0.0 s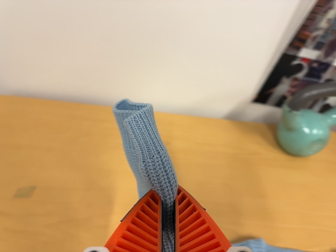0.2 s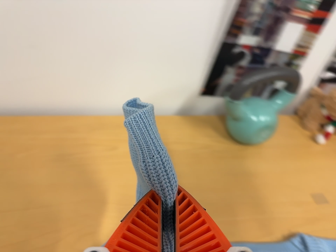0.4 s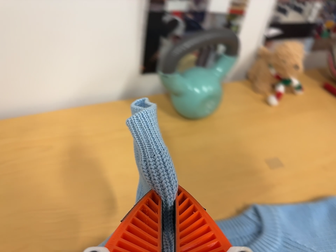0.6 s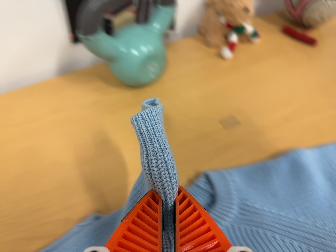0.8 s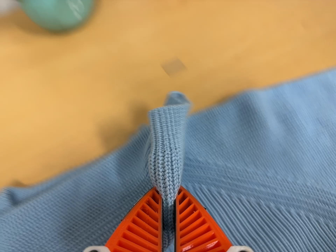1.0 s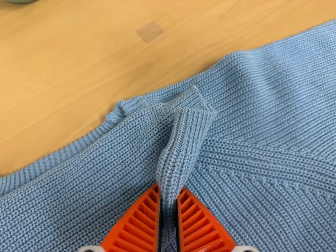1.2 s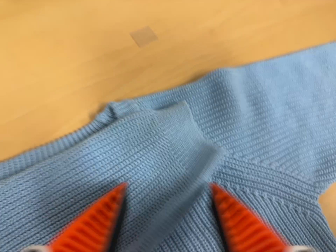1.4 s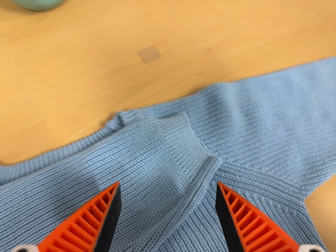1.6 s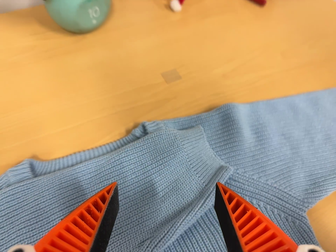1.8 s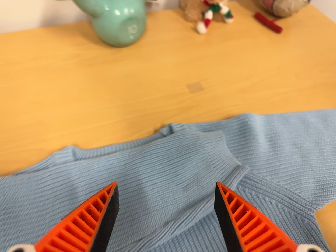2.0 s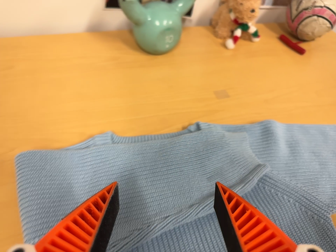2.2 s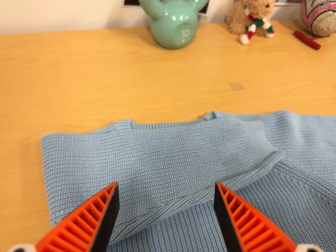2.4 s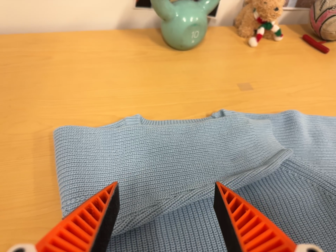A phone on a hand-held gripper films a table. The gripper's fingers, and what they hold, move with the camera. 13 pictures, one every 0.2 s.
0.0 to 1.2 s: The camera pans to its right by about 25 degrees. It travels to its right and forward, about 34 cm, so close, fixed things drift to the left. Its aim tips toward the bottom of its view by about 30 degrees, and the scene shifts upward. It rolls about its line of sight by about 30 degrees, and the scene rotates counterclockwise.
1.2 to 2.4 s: The camera pans to its left by about 10 degrees. It travels backward, toward the bottom of its view and to its left, about 22 cm, so what stands in front gets smaller. Its aim tips toward the top of its view by about 20 degrees. It rolls about its line of sight by about 15 degrees, and the scene rotates clockwise.
The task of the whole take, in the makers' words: left arm across.
The film runs forward here.
